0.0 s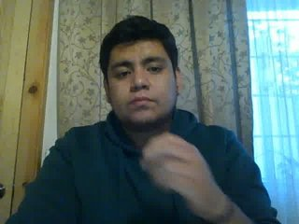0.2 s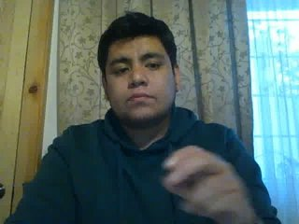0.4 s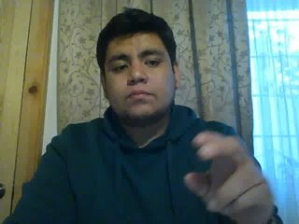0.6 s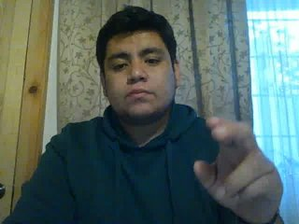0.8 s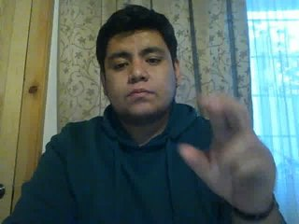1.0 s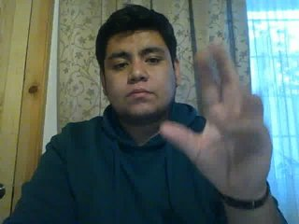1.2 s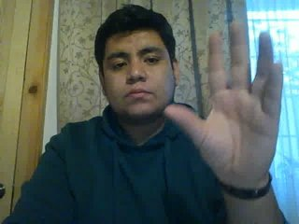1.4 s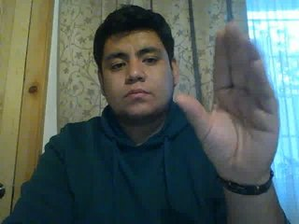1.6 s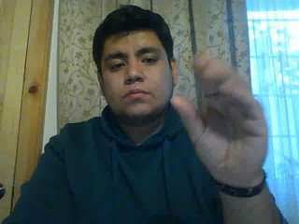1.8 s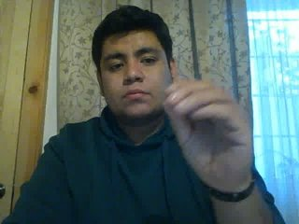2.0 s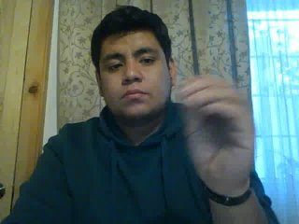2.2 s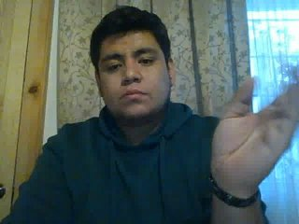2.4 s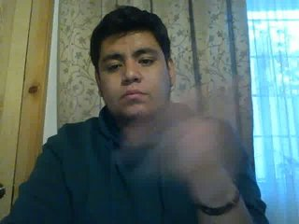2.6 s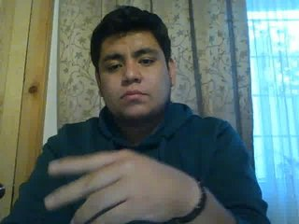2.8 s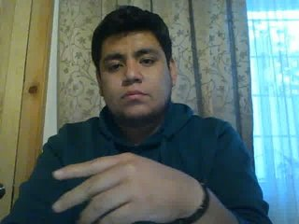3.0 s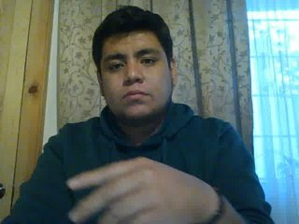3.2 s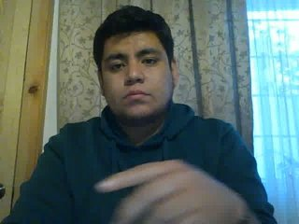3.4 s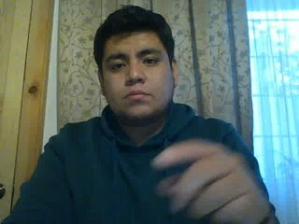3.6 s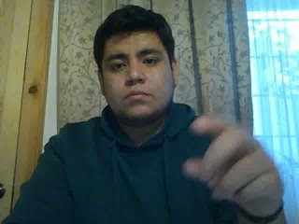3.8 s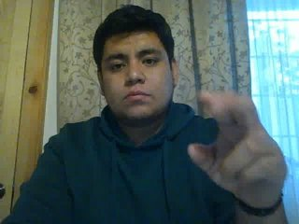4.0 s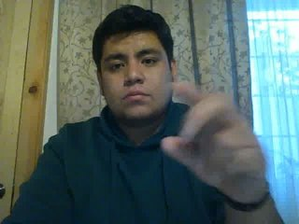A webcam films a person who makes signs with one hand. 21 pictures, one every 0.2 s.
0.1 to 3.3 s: On the screen the hand sweeps to the left. The name of the sign: Throw right.
3.4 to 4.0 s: Pointing with one finger.
